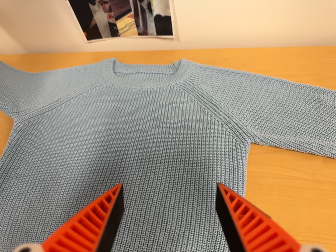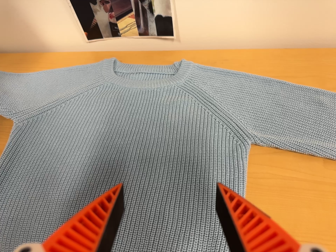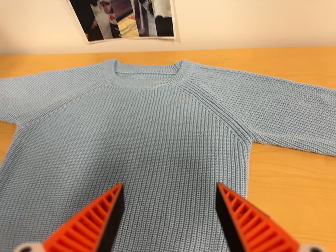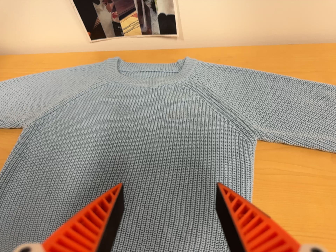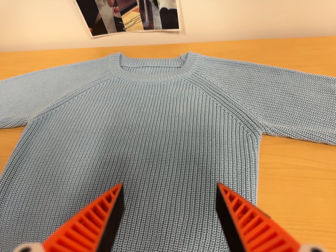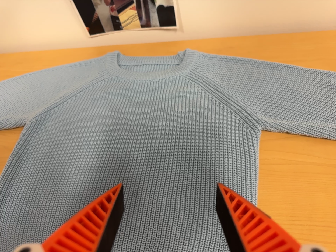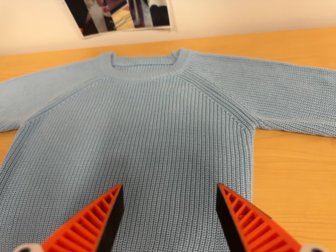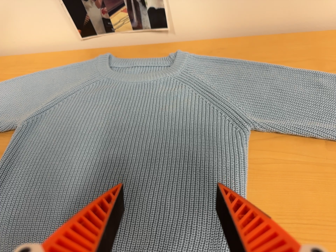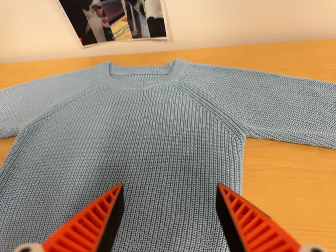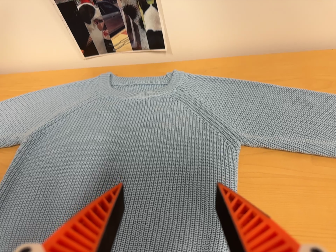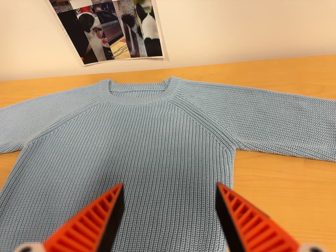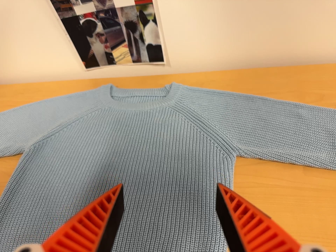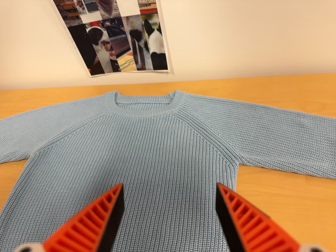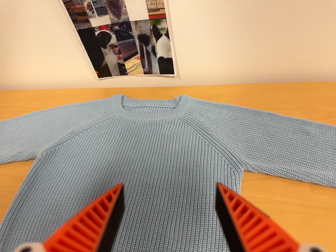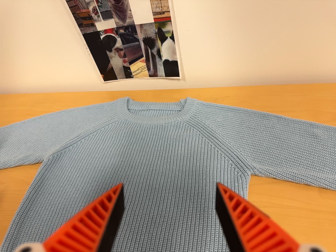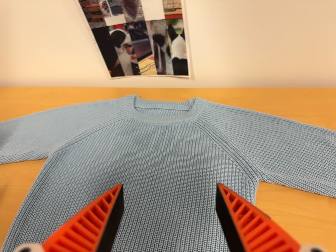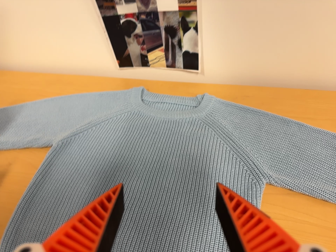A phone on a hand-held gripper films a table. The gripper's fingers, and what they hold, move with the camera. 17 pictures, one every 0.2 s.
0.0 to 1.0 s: The camera shifts only a little, or ends up much as it began.
1.0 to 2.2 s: The camera travels backward, about 5 cm, so what stands in front gets smaller.
2.2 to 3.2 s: The camera shifts only a little, or ends up much as it began.
The film runs backward here.
